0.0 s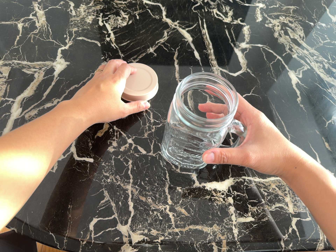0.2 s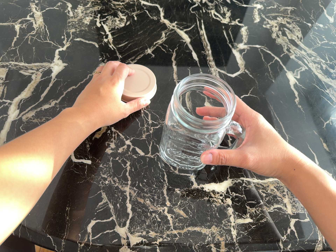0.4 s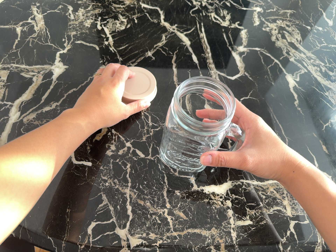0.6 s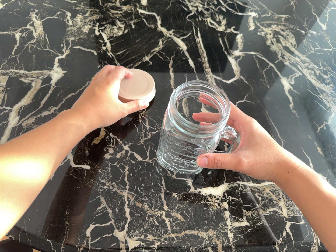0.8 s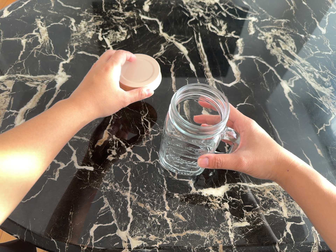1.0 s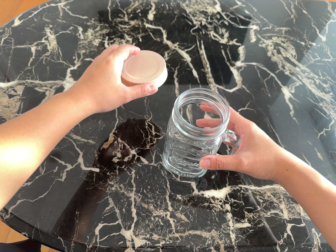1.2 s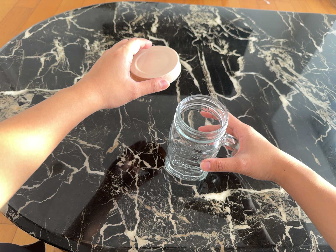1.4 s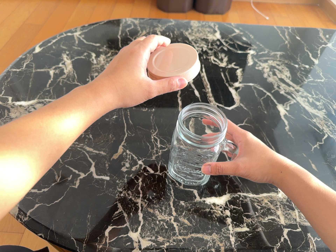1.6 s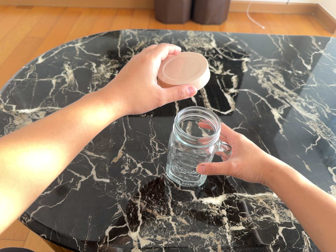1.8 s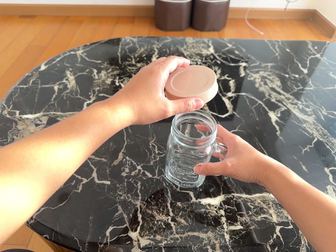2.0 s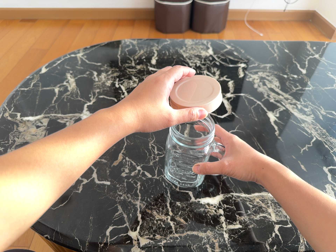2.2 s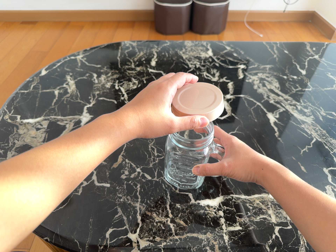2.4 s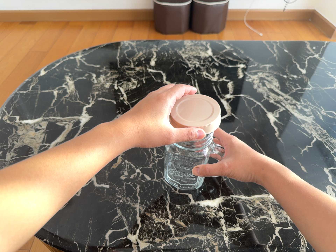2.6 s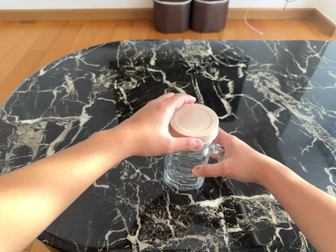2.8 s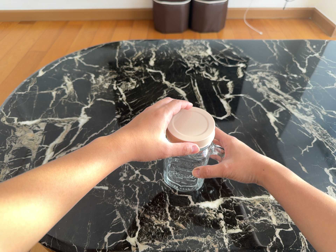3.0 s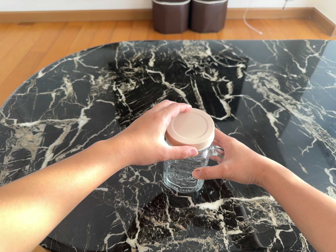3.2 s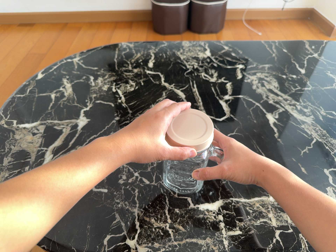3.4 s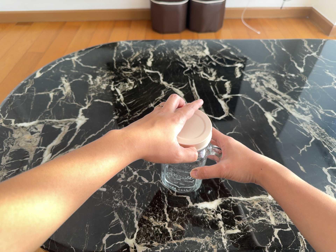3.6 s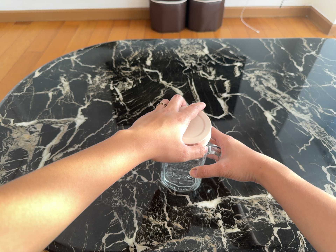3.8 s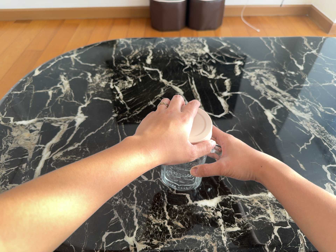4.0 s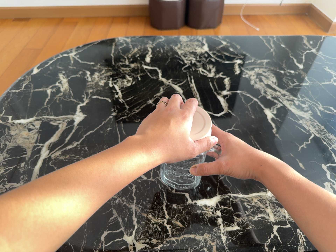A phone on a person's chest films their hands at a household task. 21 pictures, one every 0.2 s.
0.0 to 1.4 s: The camera travels backward, about 8 cm, so what stands in front gets smaller. Its aim tips toward the top of its view by about 10 degrees, and the scene shifts downward.
1.4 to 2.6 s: The camera shifts only a little, or ends up much as it began.
2.6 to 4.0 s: The camera keeps its place and its aim.
The film runs forward here.
